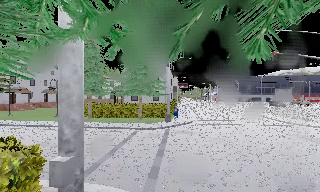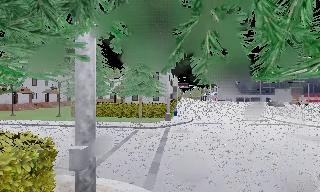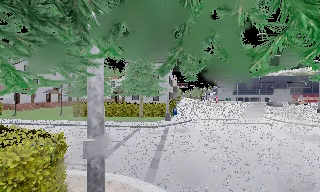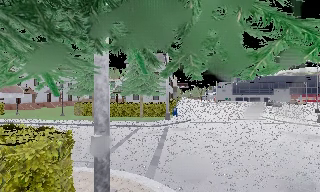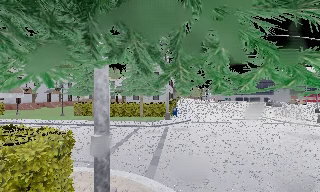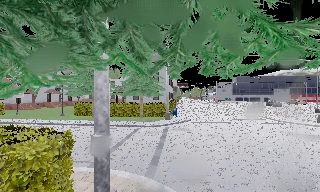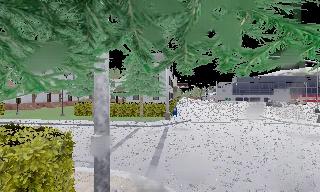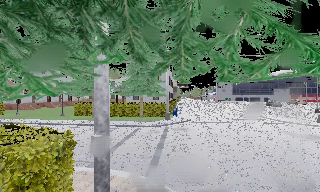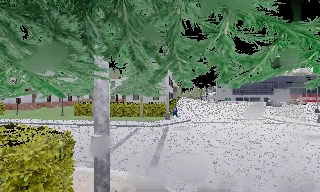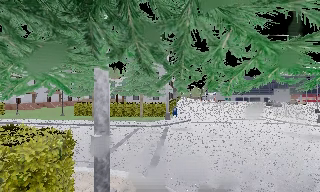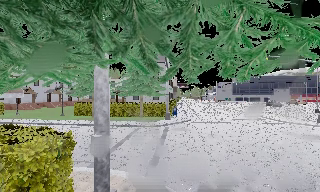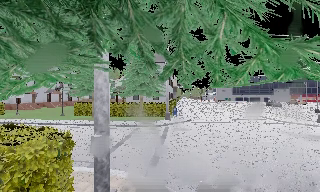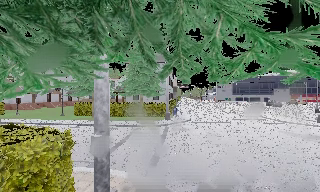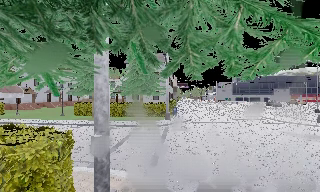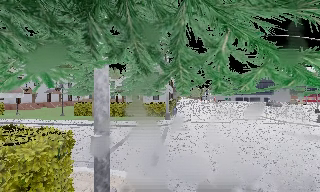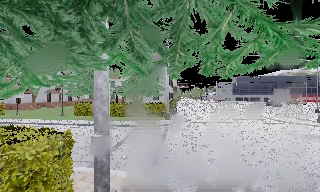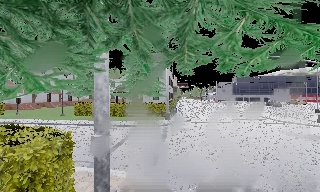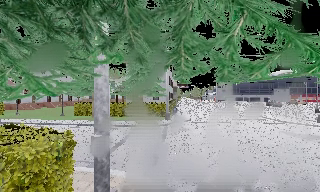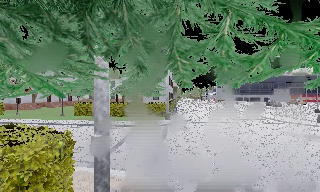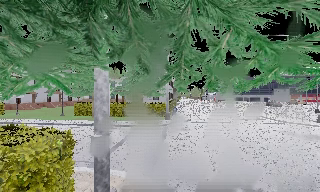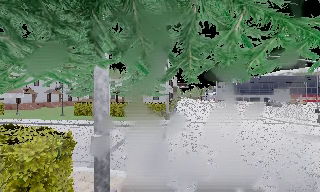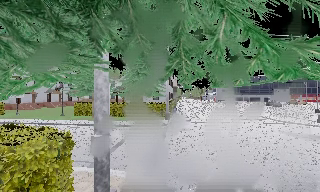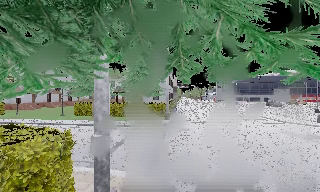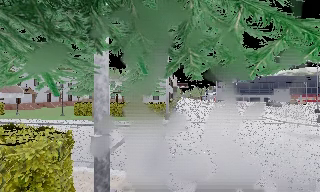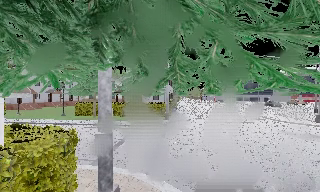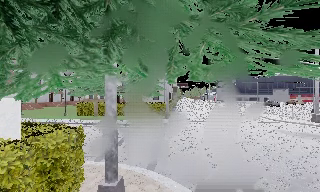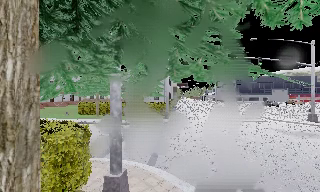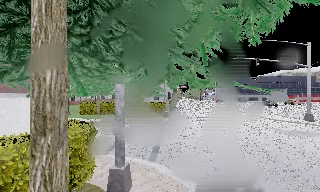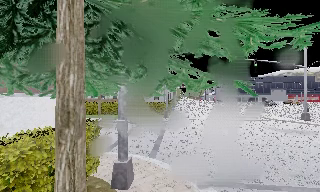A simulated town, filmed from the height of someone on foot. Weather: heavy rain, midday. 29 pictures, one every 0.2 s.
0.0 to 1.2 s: The camera travels backward, about 1 m, so what stands in front gets smaller. It loses speed.
1.2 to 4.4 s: The camera keeps its place and its aim.
4.4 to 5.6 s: The camera travels backward, about 2 m, so what stands in front gets smaller. It gains speed.
The film runs backward here.
